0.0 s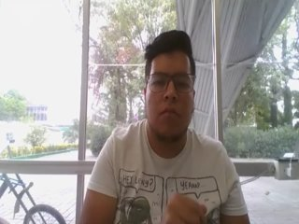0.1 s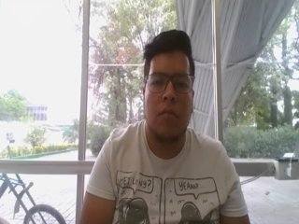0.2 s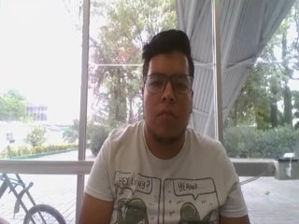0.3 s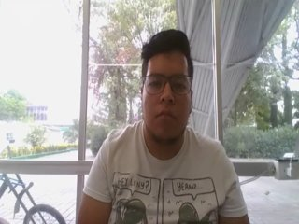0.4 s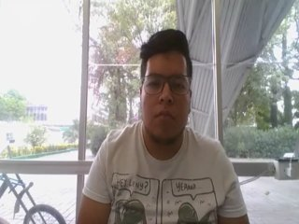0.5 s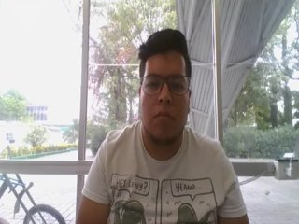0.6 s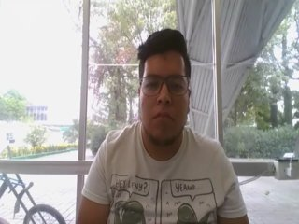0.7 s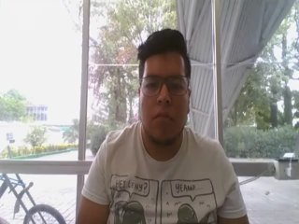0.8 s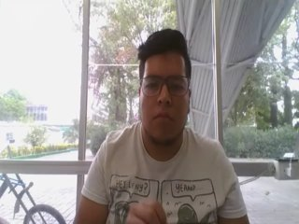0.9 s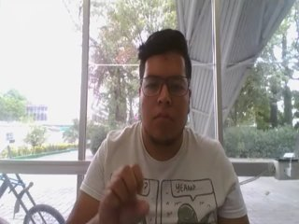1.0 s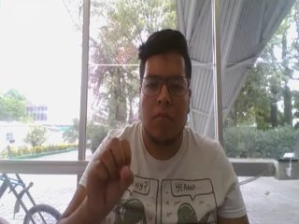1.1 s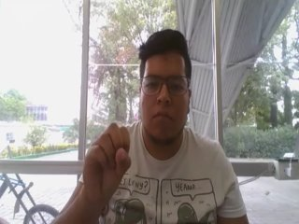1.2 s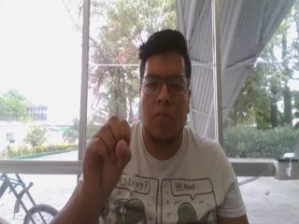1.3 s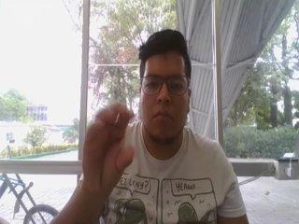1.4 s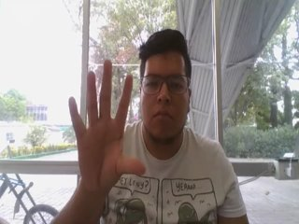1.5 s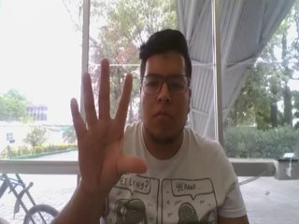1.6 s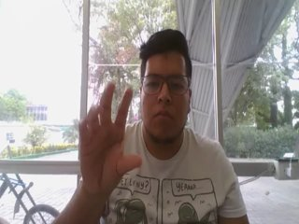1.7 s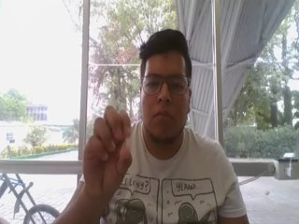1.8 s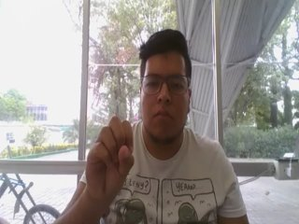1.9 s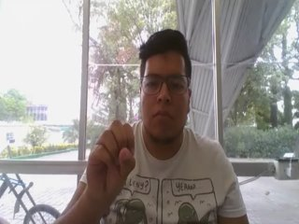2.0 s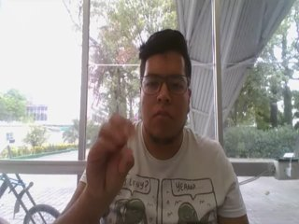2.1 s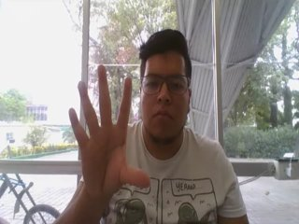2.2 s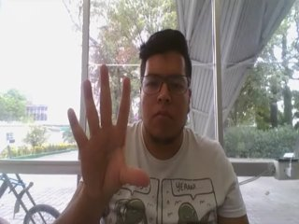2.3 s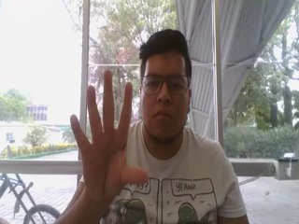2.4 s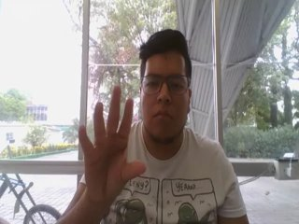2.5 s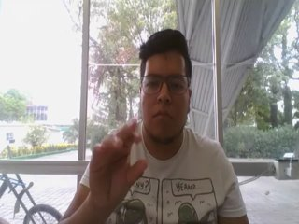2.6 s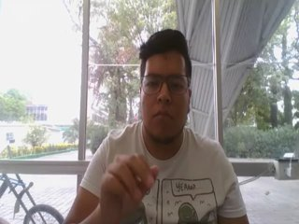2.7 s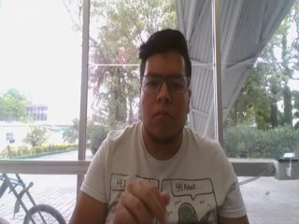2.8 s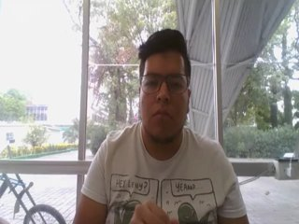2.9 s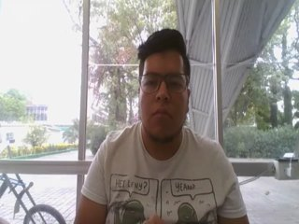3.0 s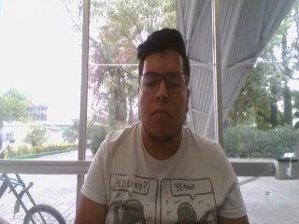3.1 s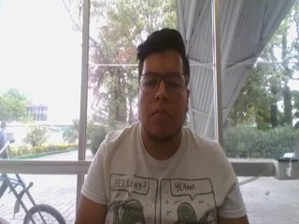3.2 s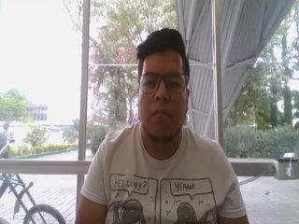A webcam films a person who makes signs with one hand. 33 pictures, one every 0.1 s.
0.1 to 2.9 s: Open twice.
